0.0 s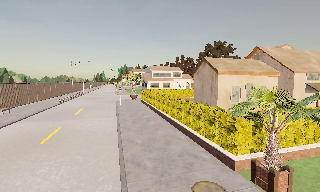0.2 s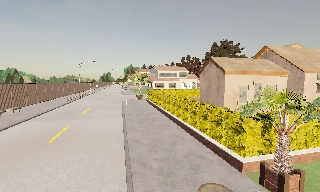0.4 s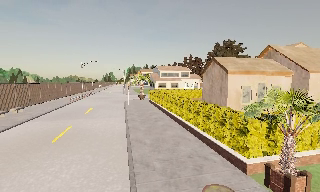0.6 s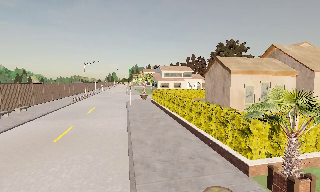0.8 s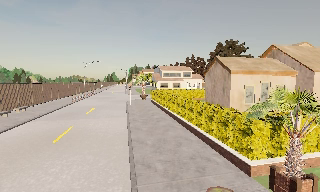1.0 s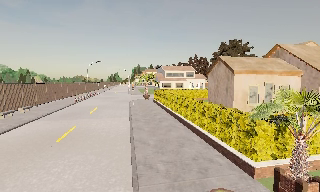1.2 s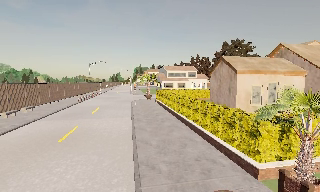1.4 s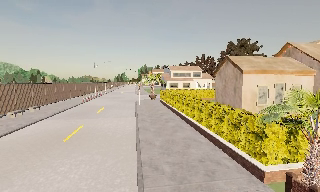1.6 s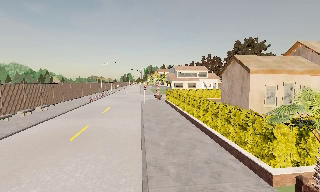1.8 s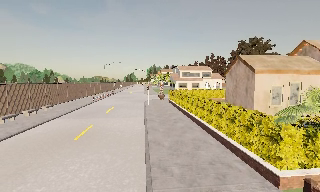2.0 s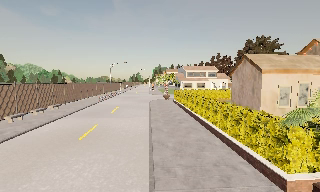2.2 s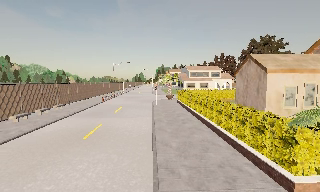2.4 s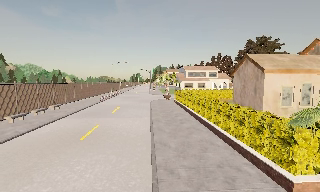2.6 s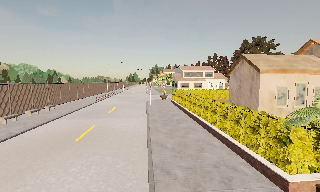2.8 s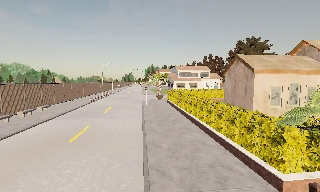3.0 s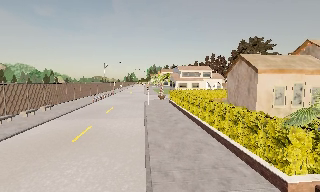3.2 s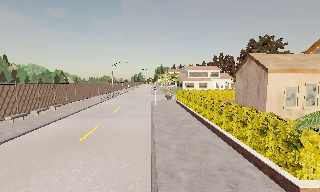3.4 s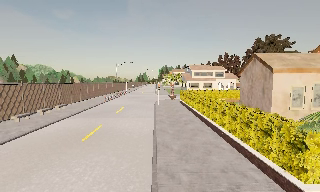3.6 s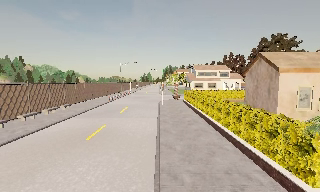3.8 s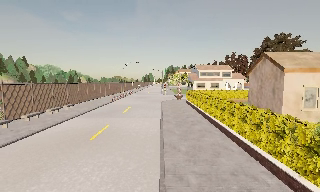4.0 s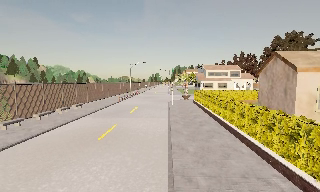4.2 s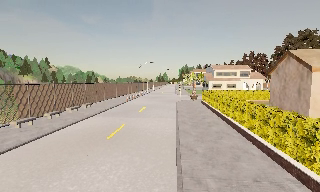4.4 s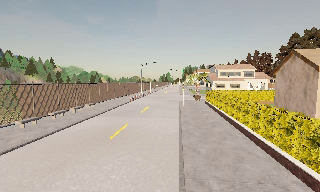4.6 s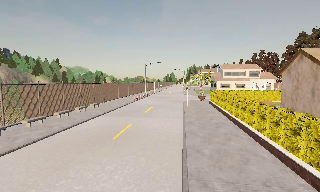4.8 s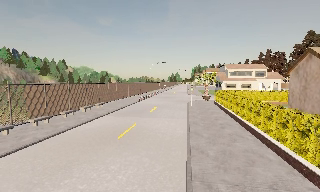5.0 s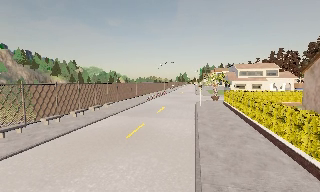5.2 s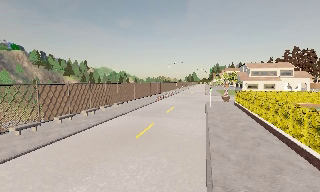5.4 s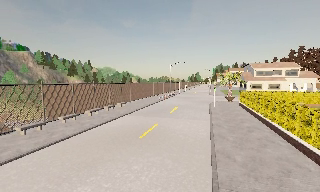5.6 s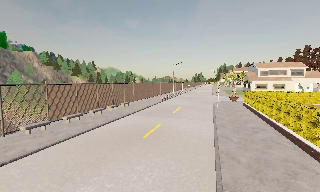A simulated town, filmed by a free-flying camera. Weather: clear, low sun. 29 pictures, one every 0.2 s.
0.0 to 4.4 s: The scene slides to the right, as the camera pans about 20 degrees to its left. It travels forward, about 1 m, so what stands in front looms larger.
4.4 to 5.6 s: The camera swings to its left by about 10 degrees, and the scene slides to the right.
The film runs forward here.
